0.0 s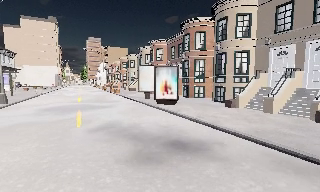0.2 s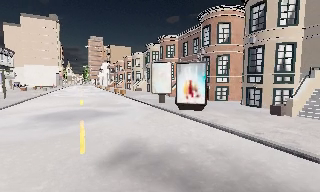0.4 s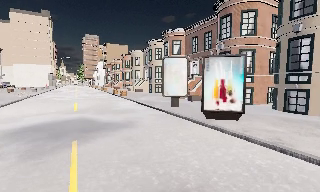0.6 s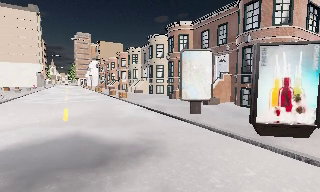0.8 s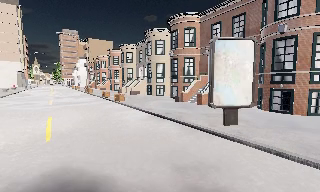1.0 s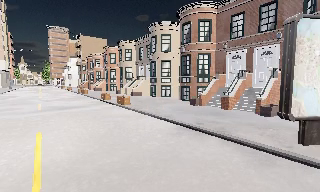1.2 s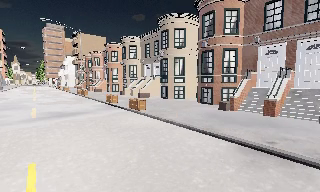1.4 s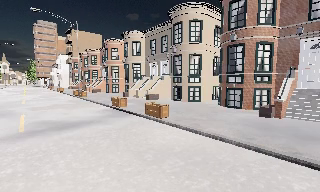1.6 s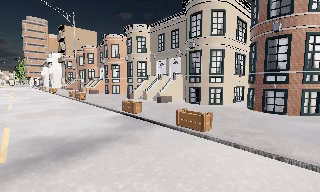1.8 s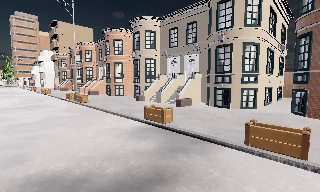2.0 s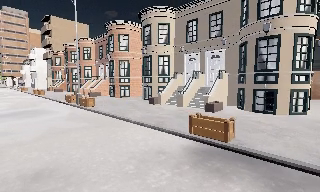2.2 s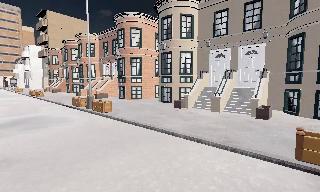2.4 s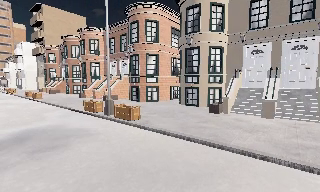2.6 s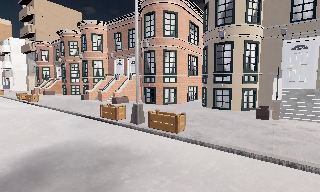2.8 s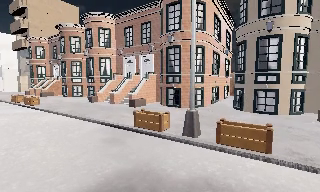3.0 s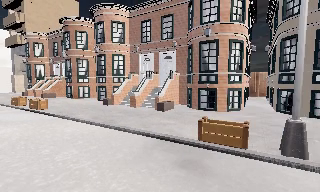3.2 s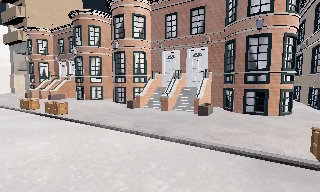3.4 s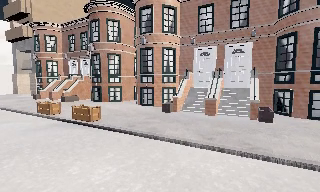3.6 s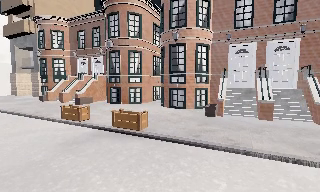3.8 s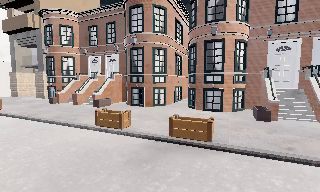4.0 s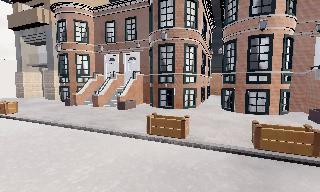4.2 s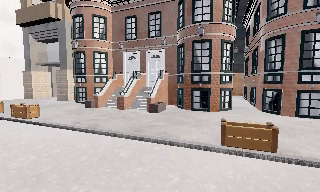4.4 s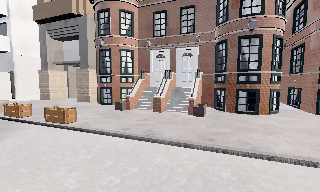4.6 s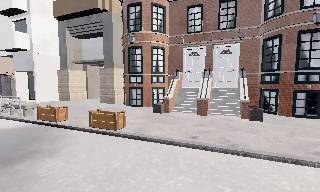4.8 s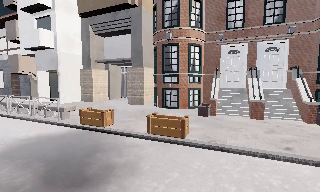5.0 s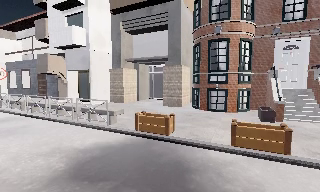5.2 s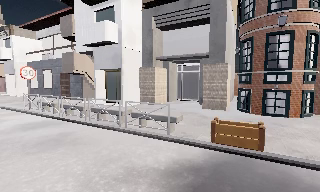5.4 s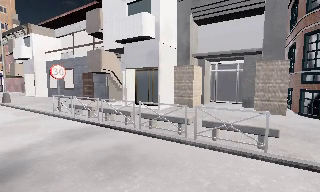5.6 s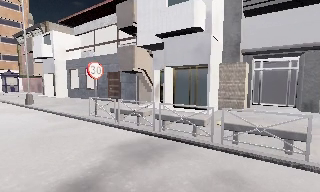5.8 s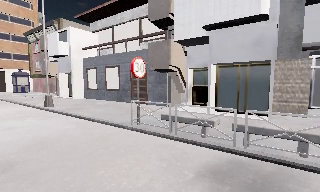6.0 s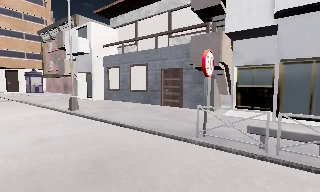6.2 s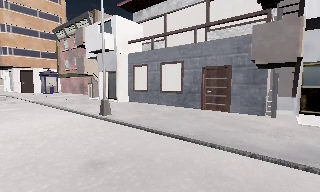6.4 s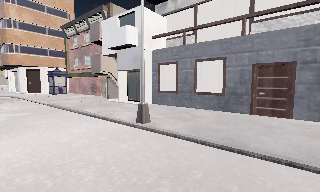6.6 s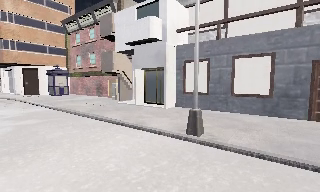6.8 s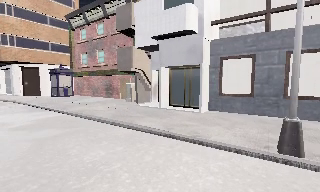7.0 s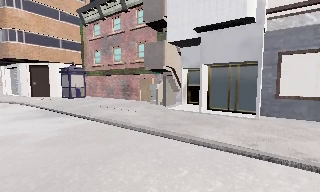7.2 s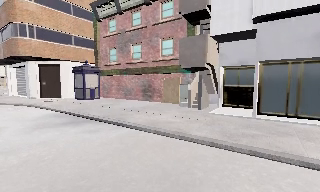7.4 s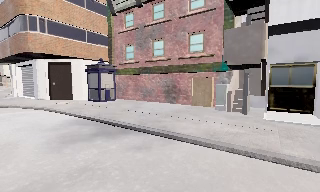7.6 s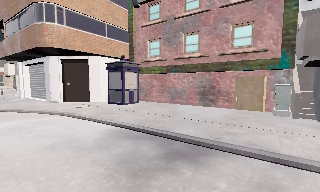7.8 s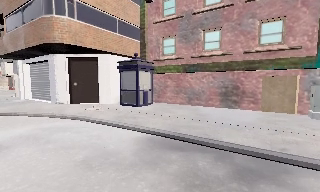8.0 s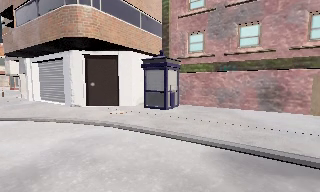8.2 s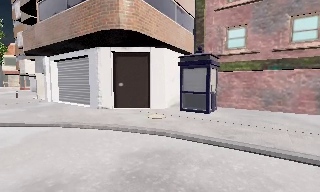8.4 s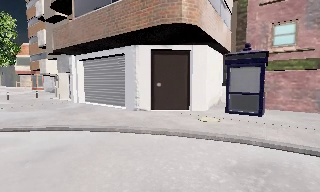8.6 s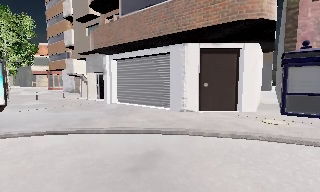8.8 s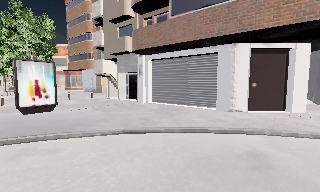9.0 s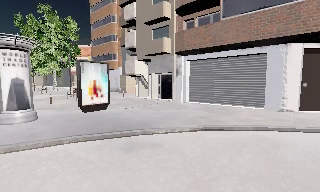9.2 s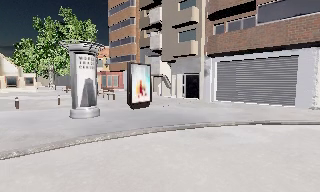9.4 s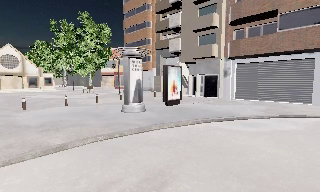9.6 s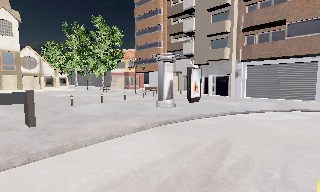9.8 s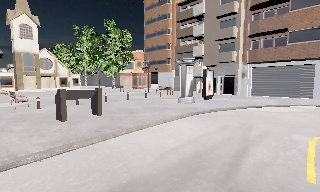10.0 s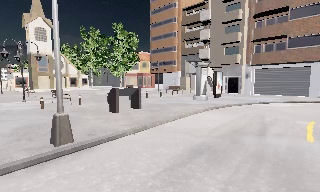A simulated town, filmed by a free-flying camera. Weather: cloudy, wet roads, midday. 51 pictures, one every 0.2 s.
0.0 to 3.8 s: The camera pans to its right, which is clockwise from overhead, by about 40 degrees. It travels to its left and forward, about 45 m, so close, fixed things drift to the right.
3.8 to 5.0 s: The camera travels to its left and forward, about 12 m, so close, fixed things drift to the right.
5.0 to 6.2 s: The camera swings to its left by about 10 degrees, and the scene slides to the right. It travels to its left and forward, about 13 m, so close, fixed things drift to the right.
6.2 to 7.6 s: The camera travels to its left and forward, about 15 m, so close, fixed things drift to the right.
7.6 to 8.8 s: The camera travels to its left, about 12 m, so close, fixed things drift to the right.
8.8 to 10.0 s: The camera travels to its left and backward, about 13 m, so close, fixed things drift to the right.
The film runs backward here.
